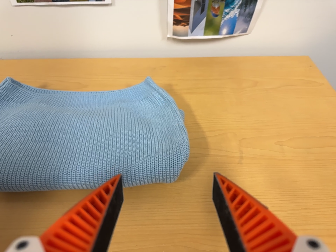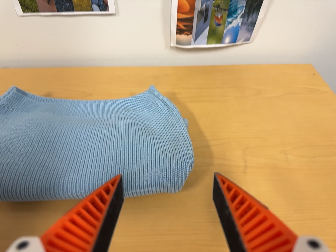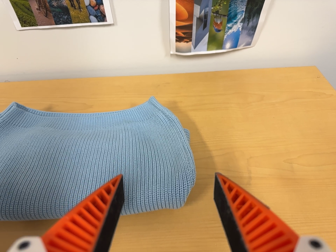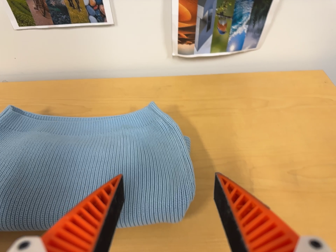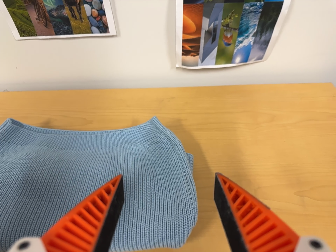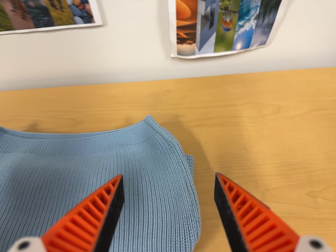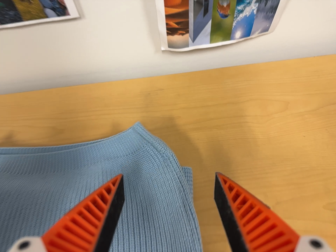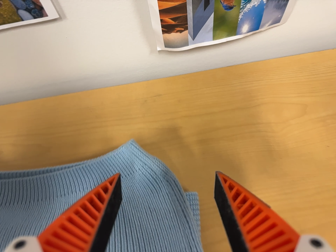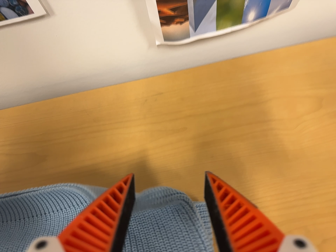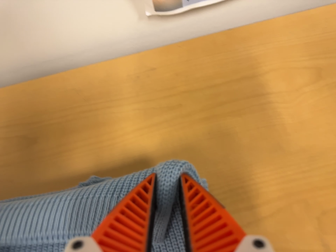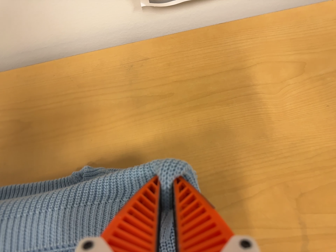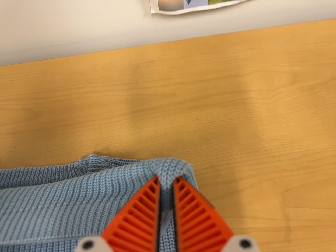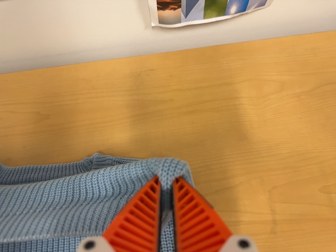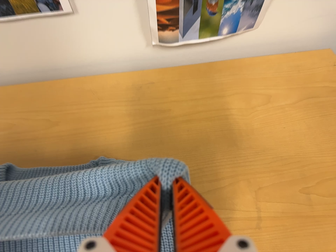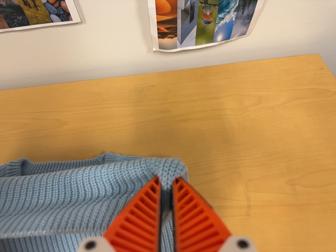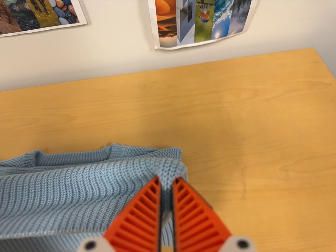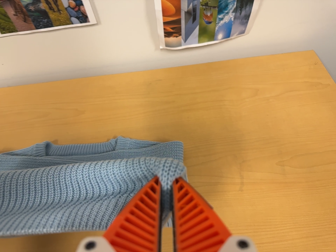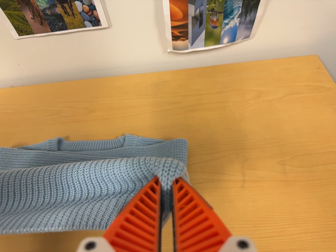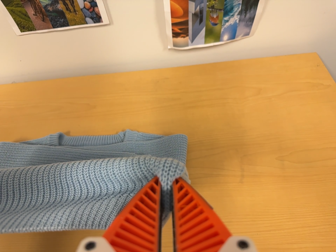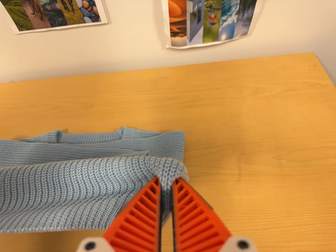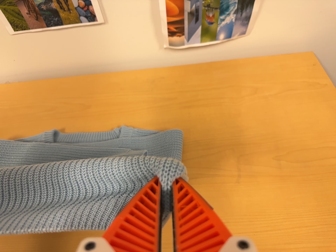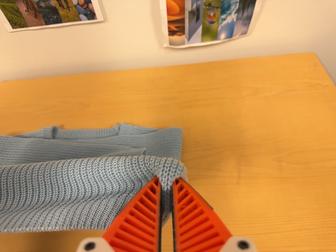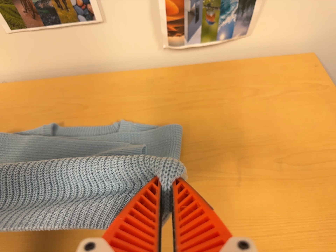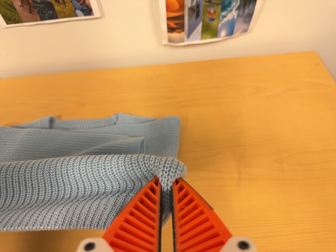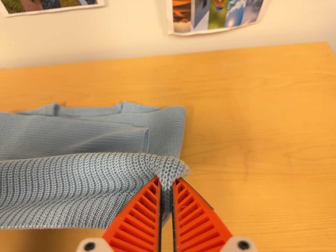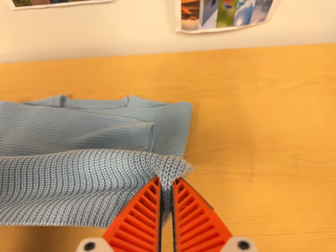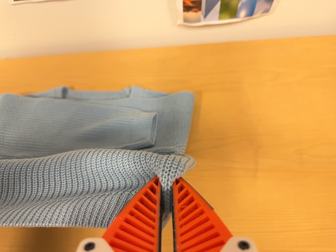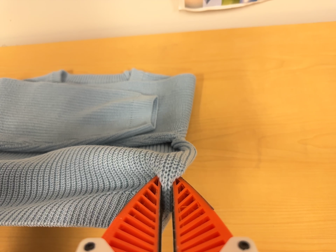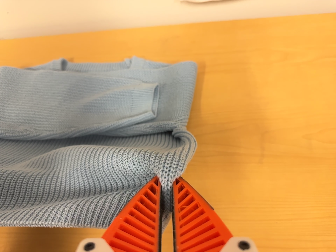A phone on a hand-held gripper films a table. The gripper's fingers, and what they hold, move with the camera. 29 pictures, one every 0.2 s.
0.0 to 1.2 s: The camera travels forward and toward the top of its view, about 18 cm, so what stands in front looms larger.
1.2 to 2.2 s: The camera travels forward, about 7 cm, so what stands in front looms larger.
2.2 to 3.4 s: The camera travels backward, about 20 cm, so what stands in front gets smaller.
3.4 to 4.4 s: The camera shifts only a little, or ends up much as it began.
4.4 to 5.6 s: The camera travels forward, about 5 cm, so what stands in front looms larger.
The film runs backward here.
